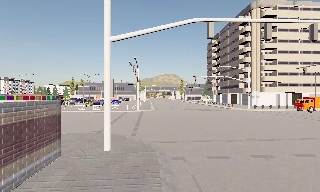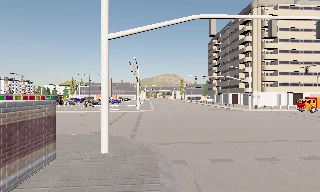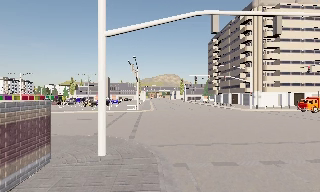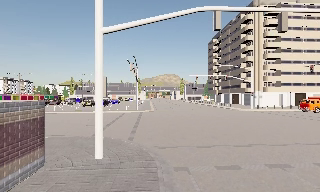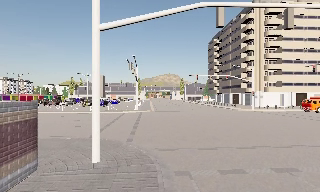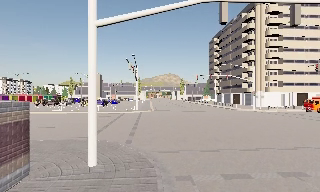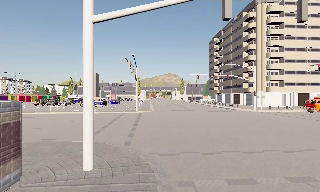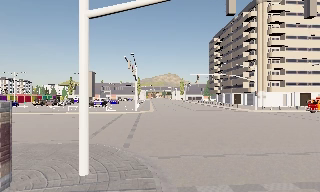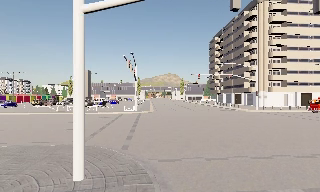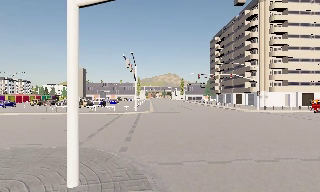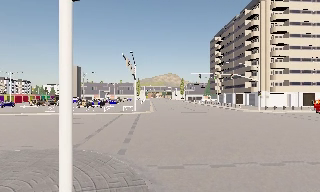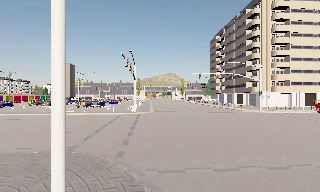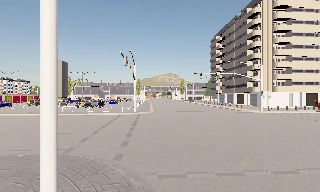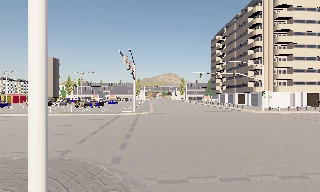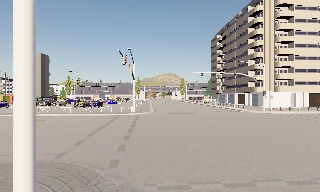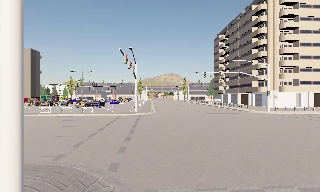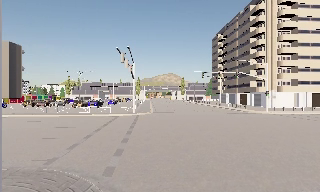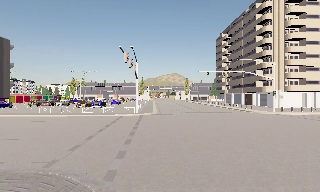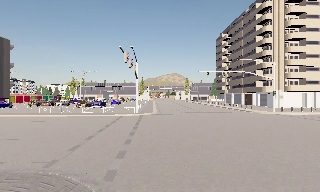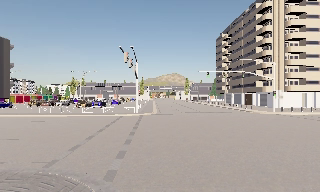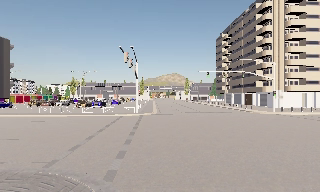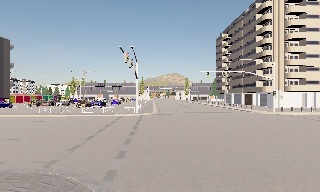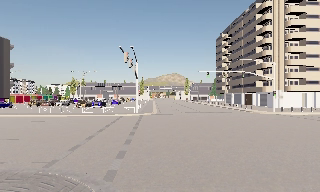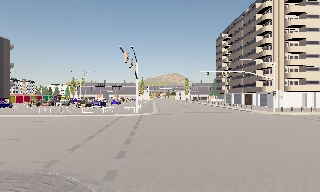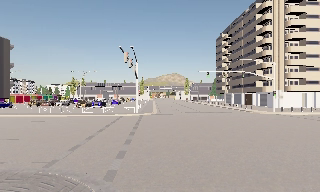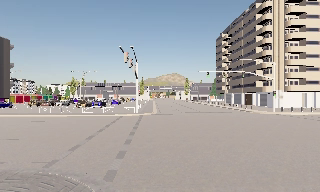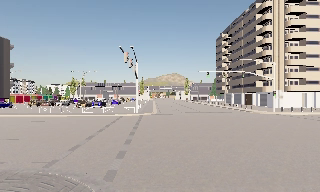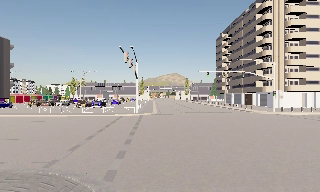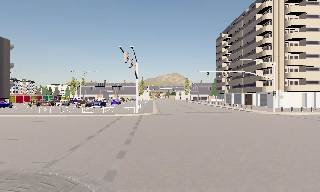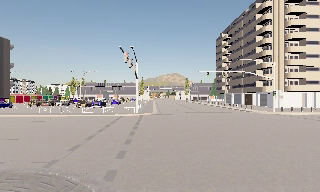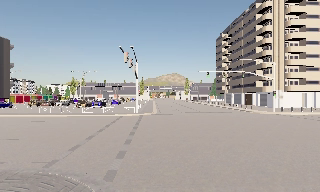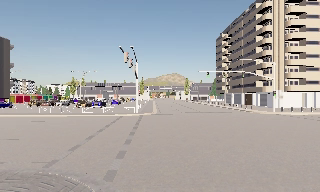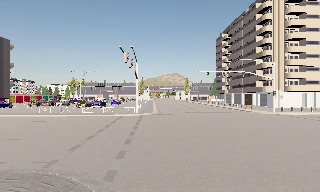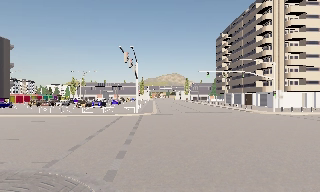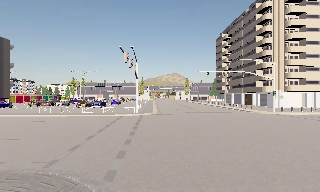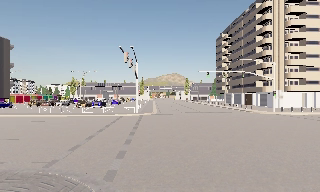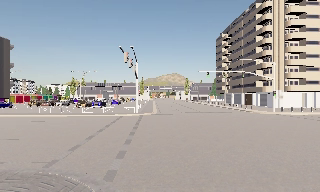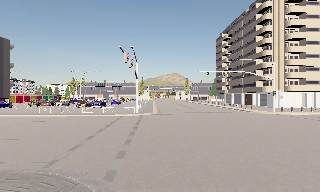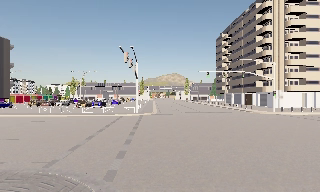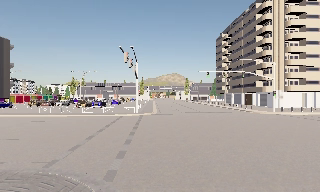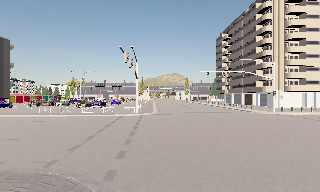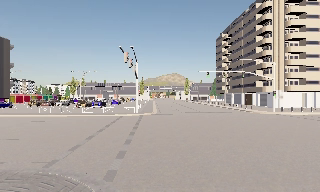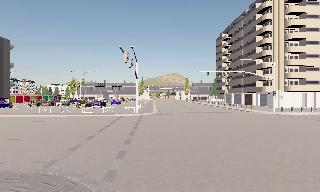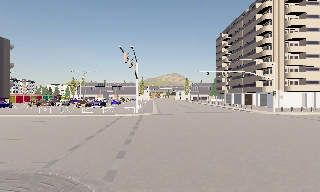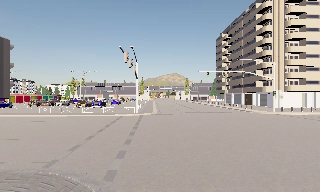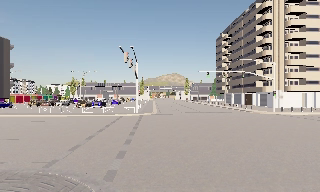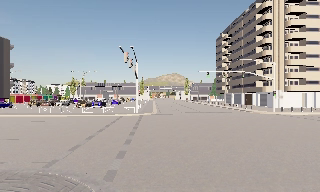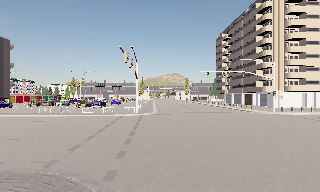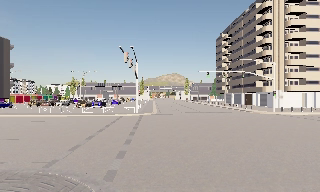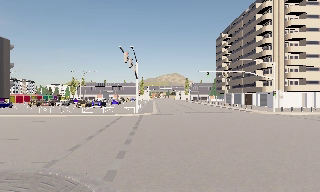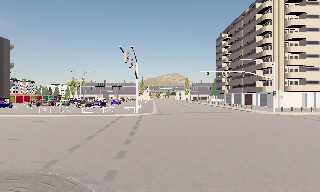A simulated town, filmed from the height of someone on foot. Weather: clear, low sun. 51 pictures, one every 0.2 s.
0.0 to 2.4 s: The camera travels forward, about 4 m, so what stands in front looms larger.
2.4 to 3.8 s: The camera travels forward, about 1.5 m, so what stands in front looms larger. It loses speed.
3.8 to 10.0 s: The camera keeps its place and its aim.
The film runs forward here.
